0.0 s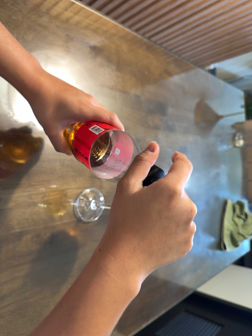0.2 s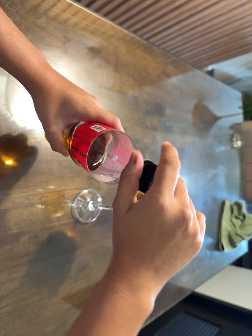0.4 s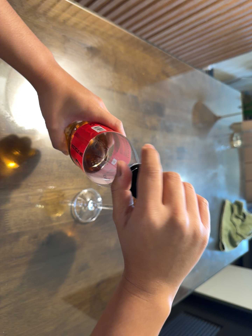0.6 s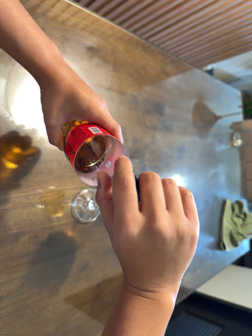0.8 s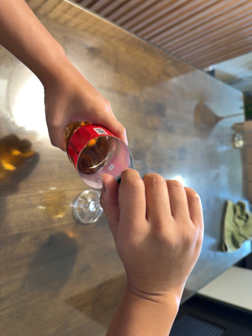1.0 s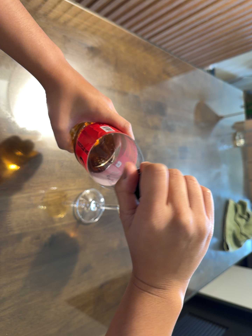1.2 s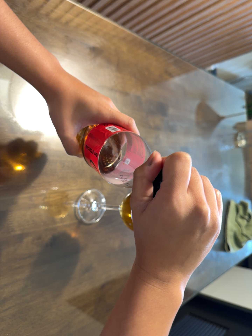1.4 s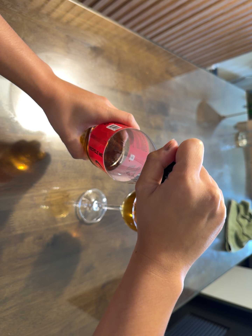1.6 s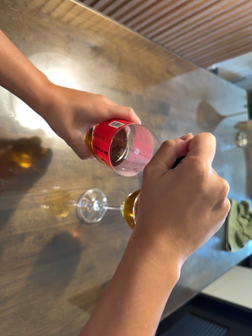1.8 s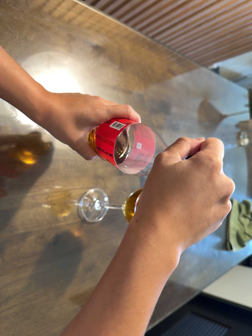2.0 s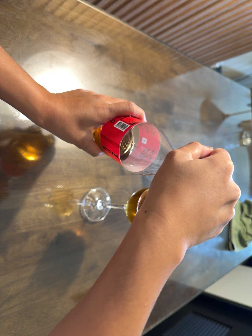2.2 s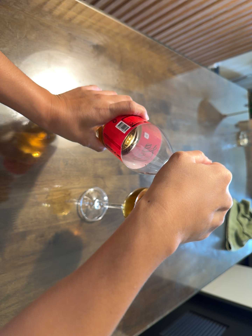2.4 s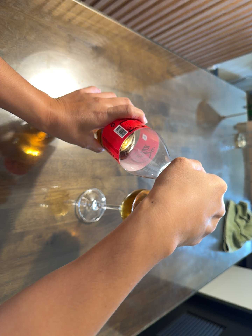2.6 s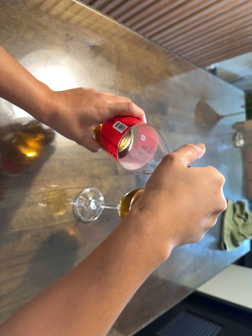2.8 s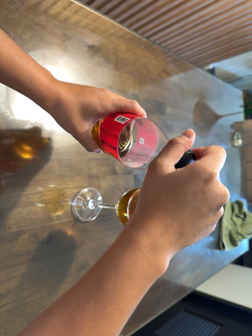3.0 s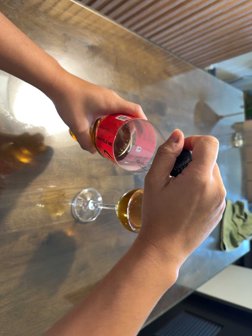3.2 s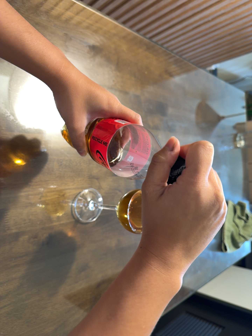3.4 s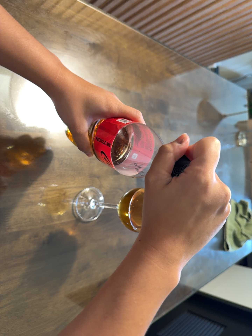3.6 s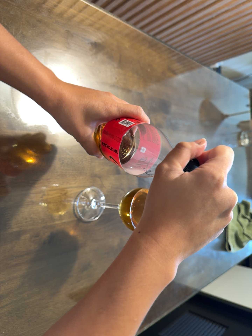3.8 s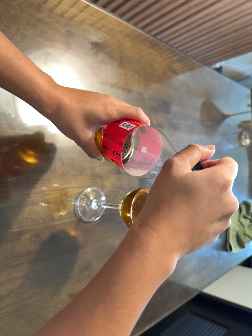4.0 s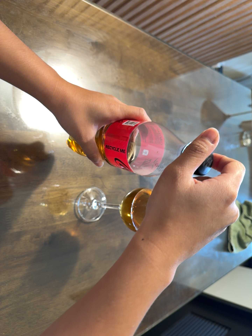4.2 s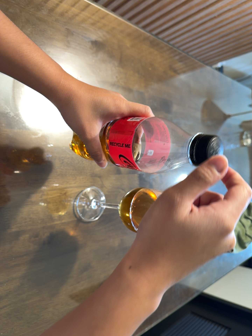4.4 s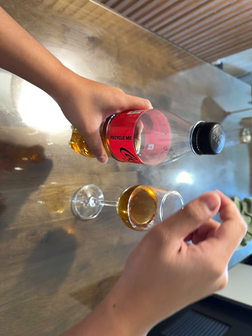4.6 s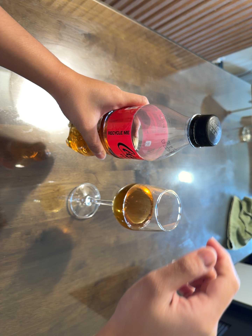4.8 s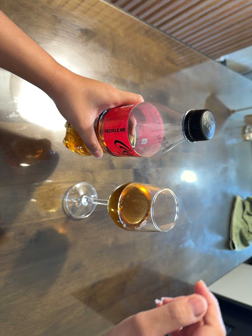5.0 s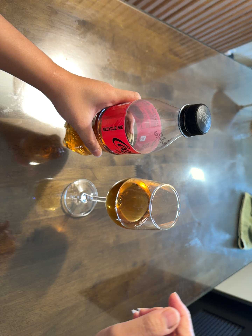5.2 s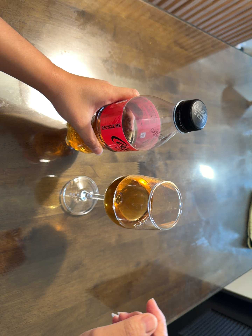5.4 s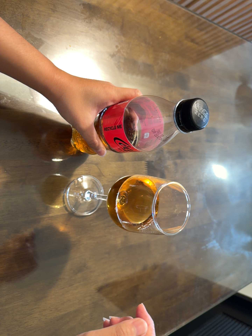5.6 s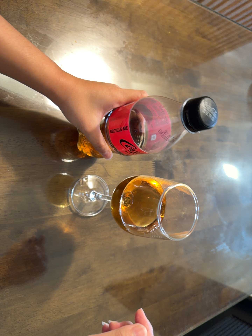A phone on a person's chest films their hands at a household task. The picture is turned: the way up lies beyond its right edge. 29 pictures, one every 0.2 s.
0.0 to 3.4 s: The camera keeps its place and its aim.
3.4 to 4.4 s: The camera shifts only a little, or ends up much as it began.
4.4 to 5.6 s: The camera travels forward and to its right, about 12 cm, so what stands in front looms larger.
The film runs forward here.
